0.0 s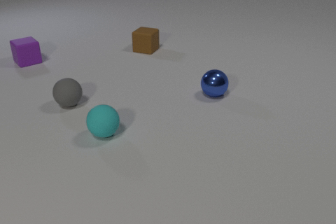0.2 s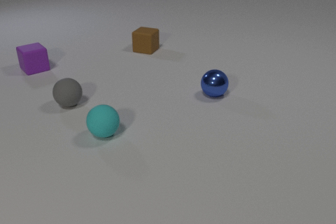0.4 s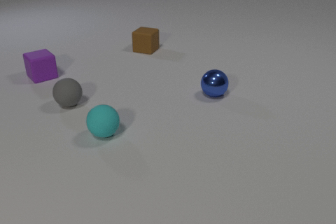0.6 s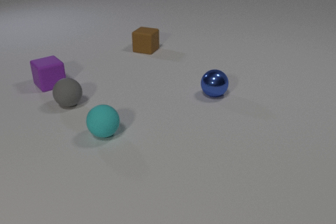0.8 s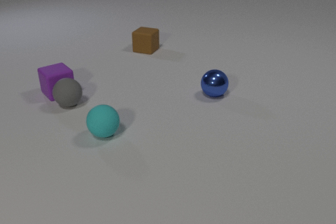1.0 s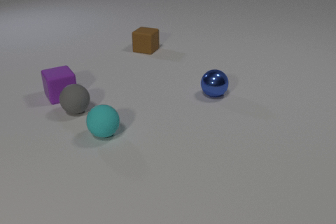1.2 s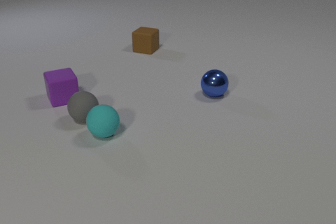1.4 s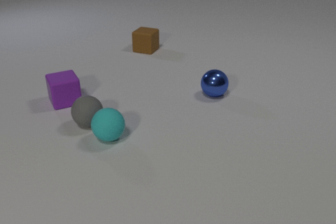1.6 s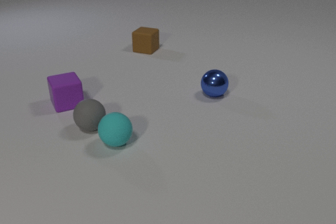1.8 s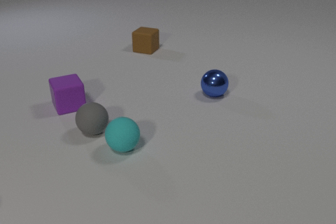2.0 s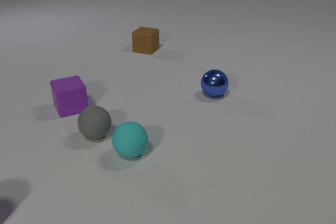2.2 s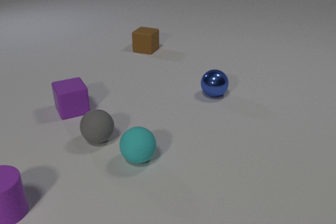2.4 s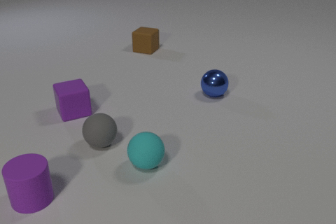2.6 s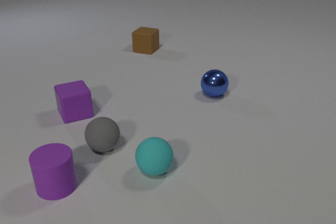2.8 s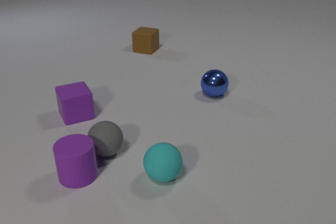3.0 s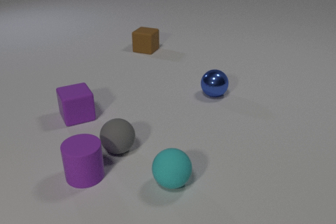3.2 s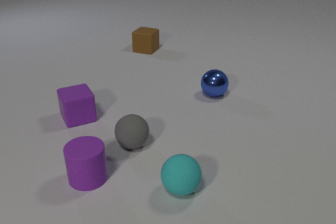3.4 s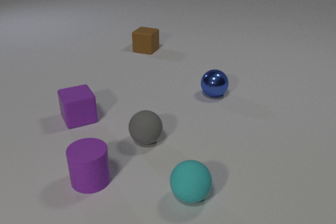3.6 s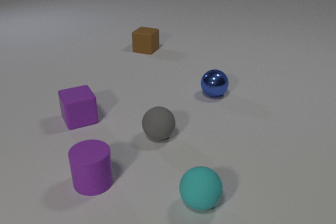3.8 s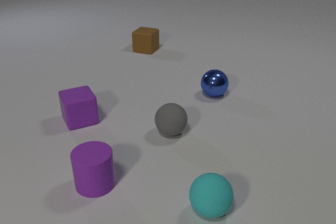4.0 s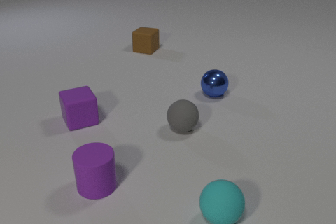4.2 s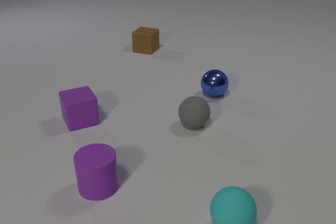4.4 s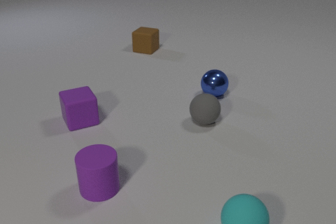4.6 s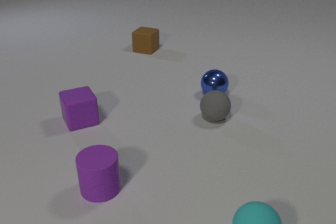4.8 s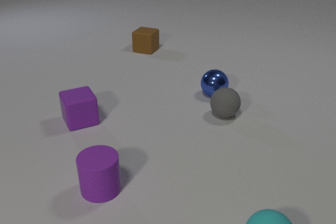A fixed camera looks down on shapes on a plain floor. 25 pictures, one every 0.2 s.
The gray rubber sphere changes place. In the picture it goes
to the right.
The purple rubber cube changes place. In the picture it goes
toward the camera.
0.0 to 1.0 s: The purple rubber cube slides toward the camera. The gray rubber sphere rolls toward the camera and to the right. The purple rubber cube and the gray rubber sphere collide.
1.0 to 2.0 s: The purple rubber cube slides toward the camera. The gray rubber sphere rolls toward the camera. The cyan rubber sphere rolls toward the camera and to the right. The gray rubber sphere and the cyan rubber sphere collide.
2.0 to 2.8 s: The purple rubber cube slides toward the camera. The gray rubber sphere rolls toward the camera. The cyan rubber sphere rolls toward the camera and to the right. The purple rubber cylinder comes in at the left edge, slides to the right and away from the camera.
2.8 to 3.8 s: The purple rubber cube slides toward the camera. The gray rubber sphere rolls to the right and away from the camera. The cyan rubber sphere rolls to the right and toward the camera. The purple rubber cylinder slides toward the camera and to the right. The gray rubber sphere and the purple rubber cylinder collide.
3.8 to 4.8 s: The gray rubber sphere rolls to the right and away from the camera. The cyan rubber sphere rolls to the right and toward the camera. The purple rubber cylinder slides toward the camera.
What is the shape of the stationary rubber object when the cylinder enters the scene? cube.
Are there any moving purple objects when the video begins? yes.
What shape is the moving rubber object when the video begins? cube.
